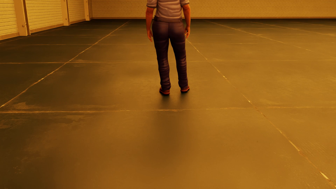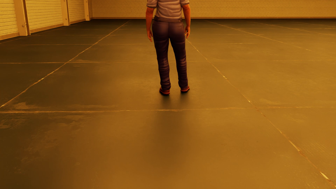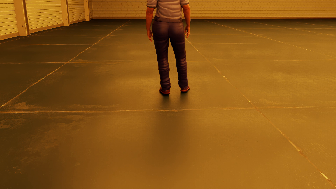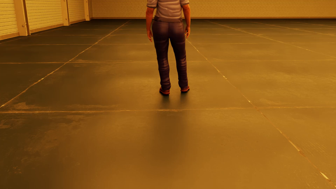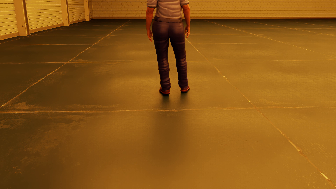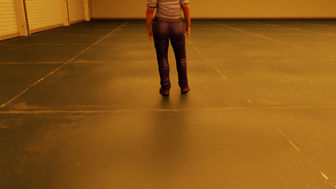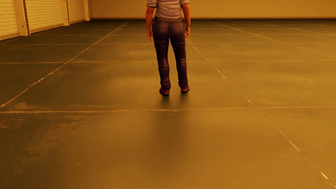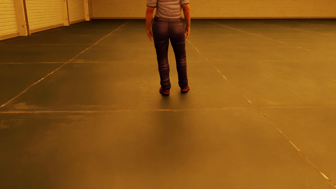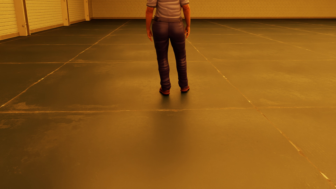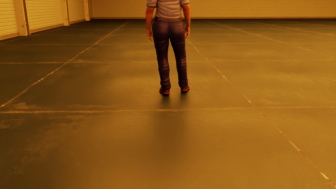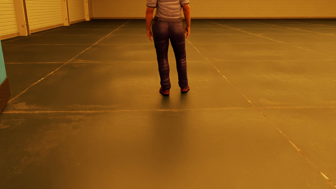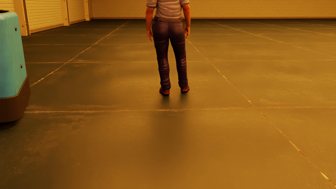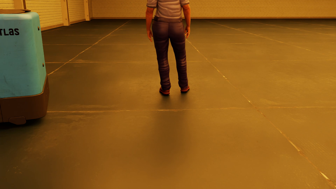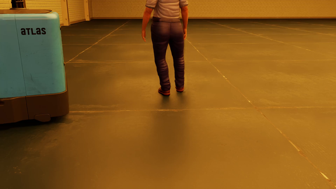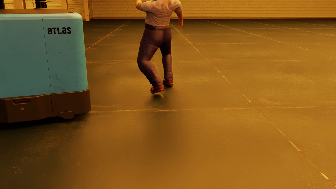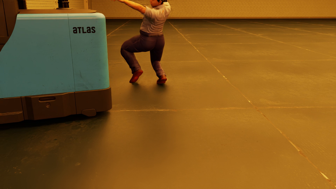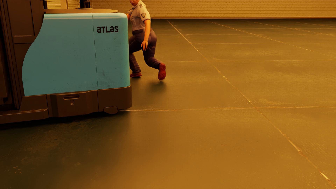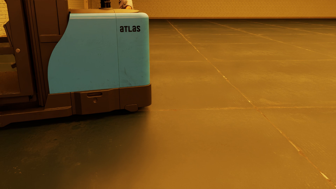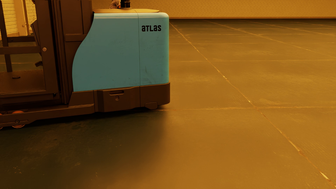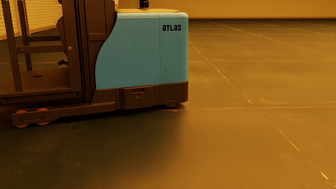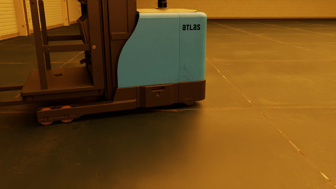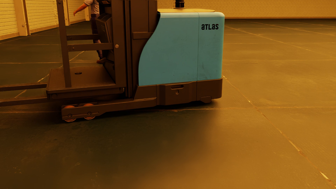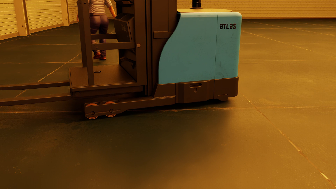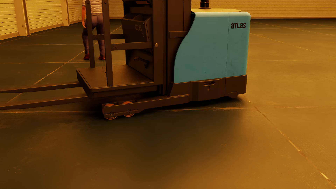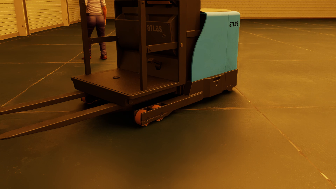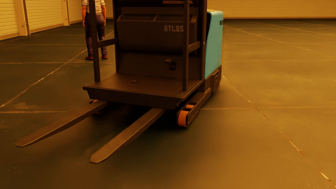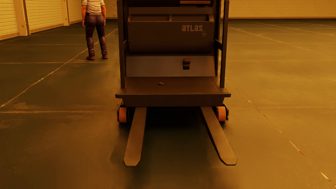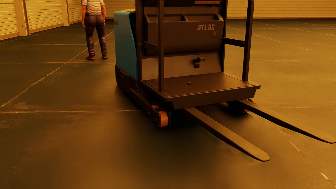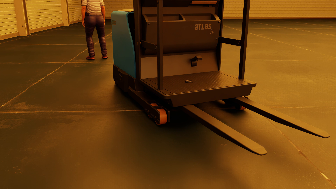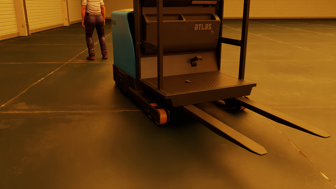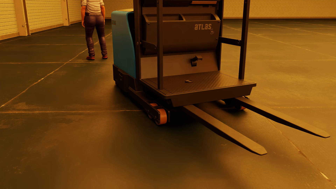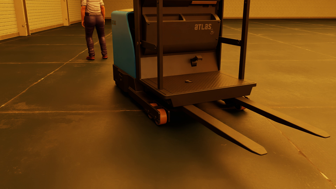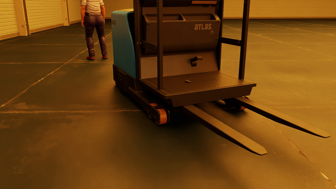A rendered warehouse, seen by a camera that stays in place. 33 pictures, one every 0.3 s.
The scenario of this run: Near miss between a forklift and a person.
